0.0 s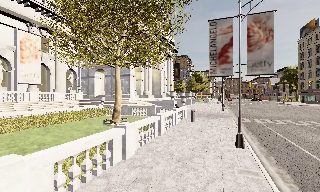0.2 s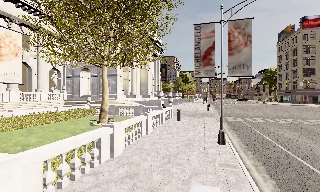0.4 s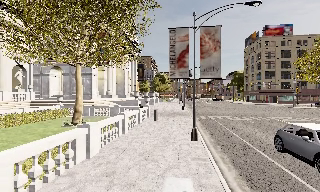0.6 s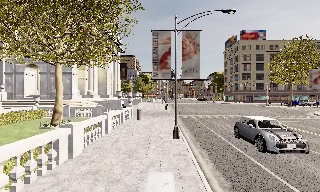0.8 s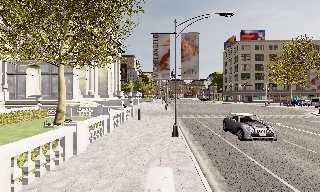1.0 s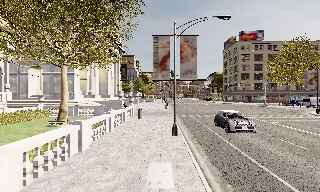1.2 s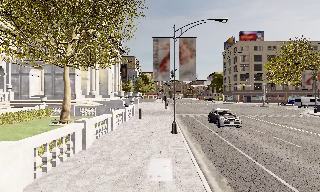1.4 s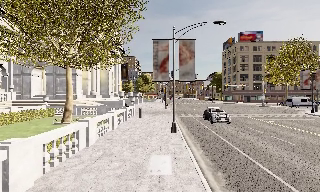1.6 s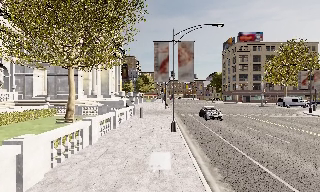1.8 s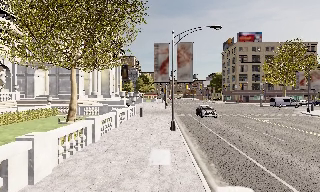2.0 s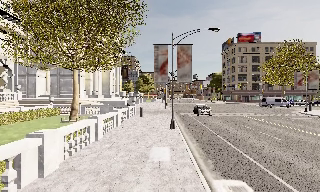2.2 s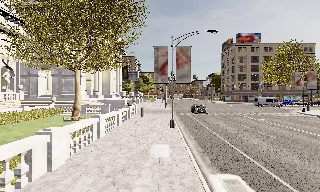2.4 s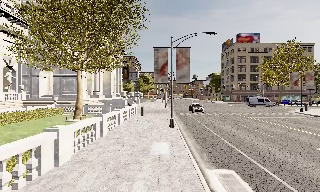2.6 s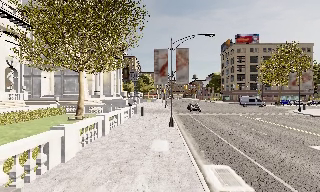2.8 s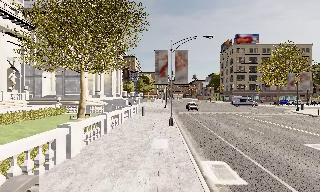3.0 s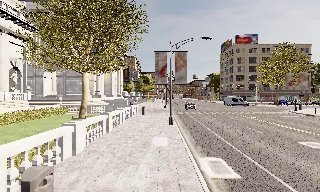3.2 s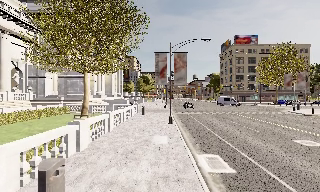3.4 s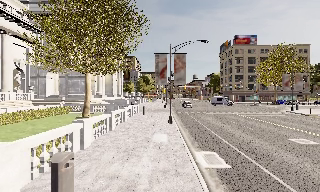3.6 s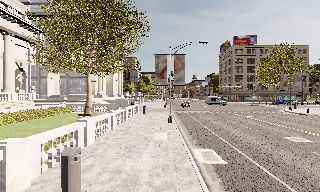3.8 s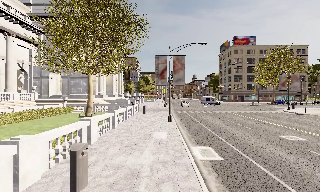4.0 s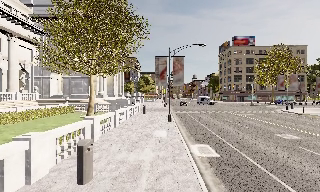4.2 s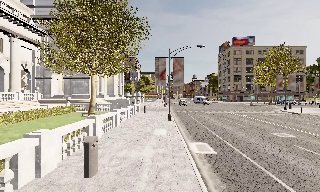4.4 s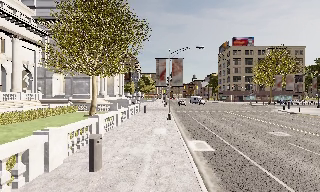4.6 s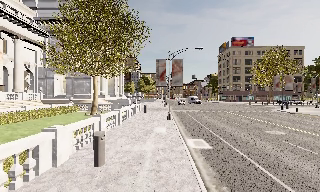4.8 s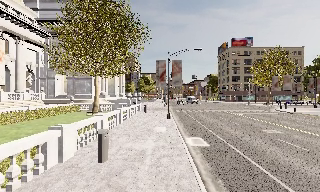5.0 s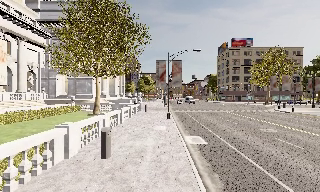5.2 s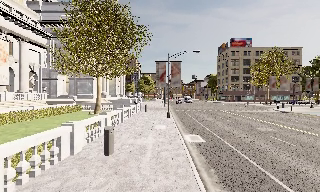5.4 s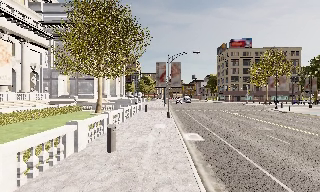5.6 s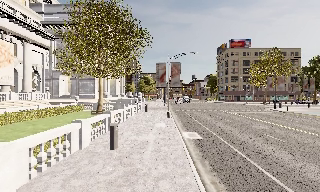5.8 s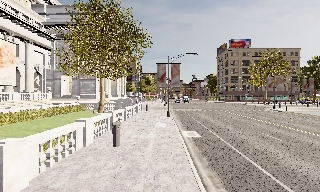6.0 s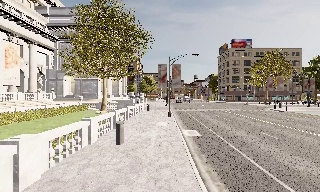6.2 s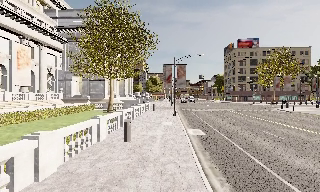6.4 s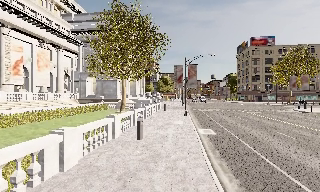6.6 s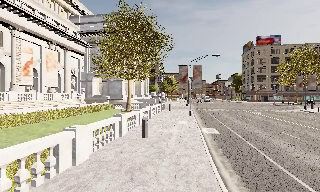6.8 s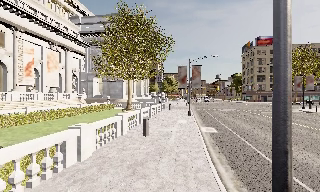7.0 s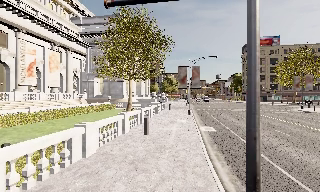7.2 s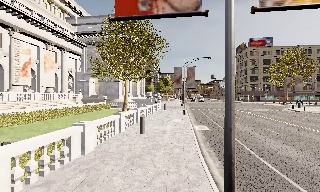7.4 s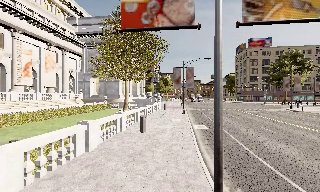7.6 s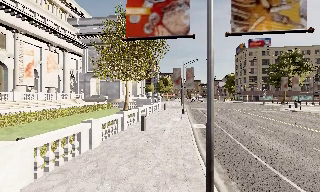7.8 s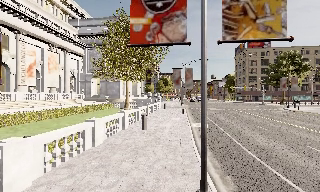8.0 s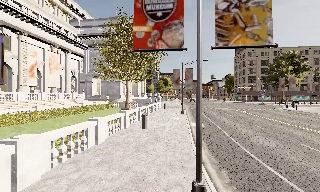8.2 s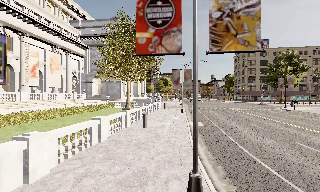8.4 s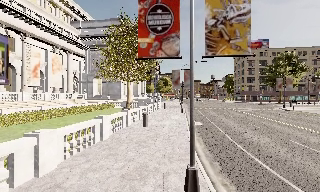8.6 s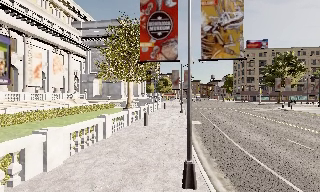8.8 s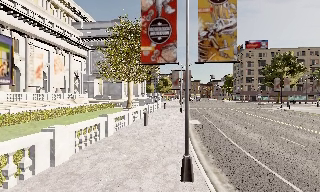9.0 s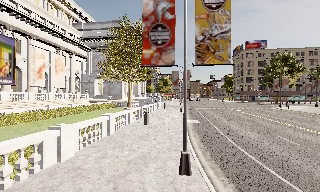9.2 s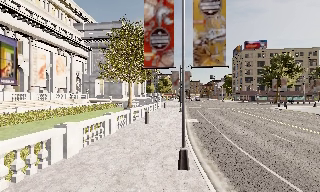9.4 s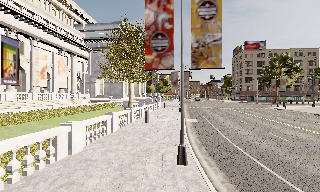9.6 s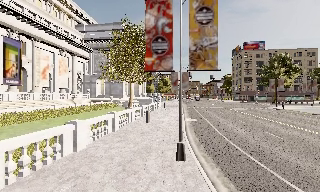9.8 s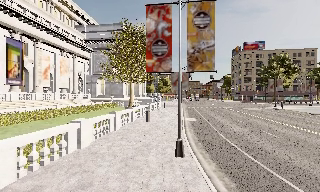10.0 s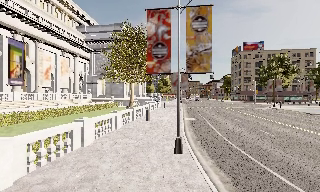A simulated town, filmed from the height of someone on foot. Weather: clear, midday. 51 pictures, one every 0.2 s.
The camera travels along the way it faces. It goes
backward.
0.0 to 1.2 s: The camera swings to its right by about 20 degrees, and the scene slides to the left. It travels backward, about 2 m, so what stands in front gets smaller.
1.2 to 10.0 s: The camera travels backward, about 16 m, so what stands in front gets smaller.
The film runs backward here.
